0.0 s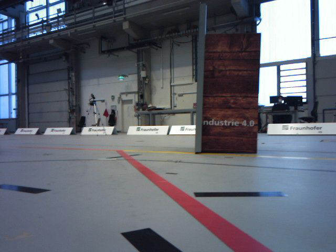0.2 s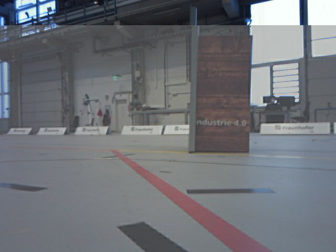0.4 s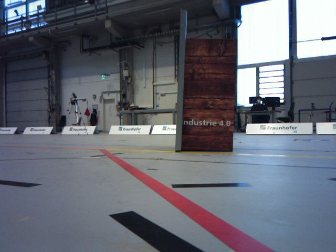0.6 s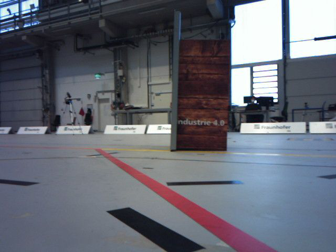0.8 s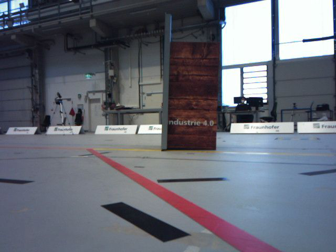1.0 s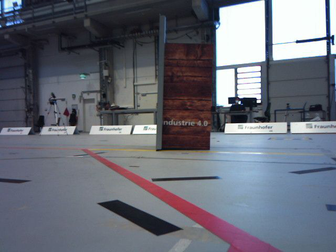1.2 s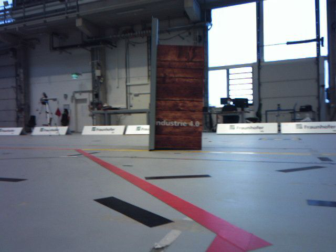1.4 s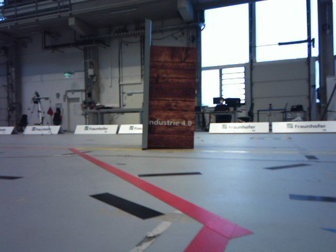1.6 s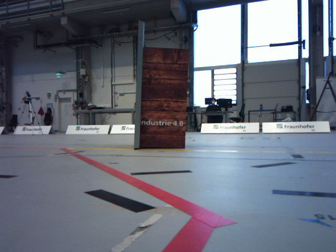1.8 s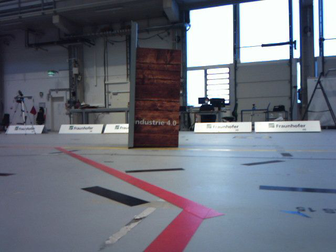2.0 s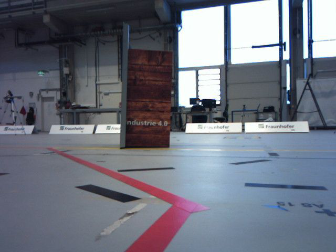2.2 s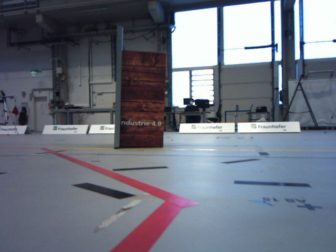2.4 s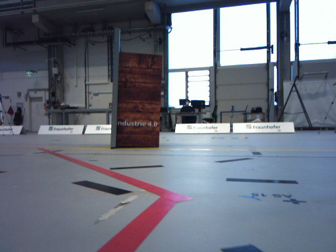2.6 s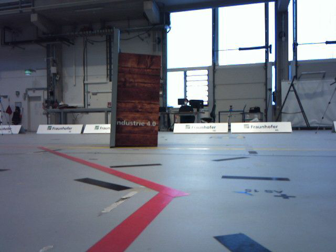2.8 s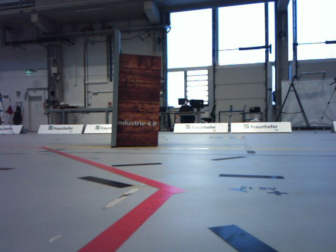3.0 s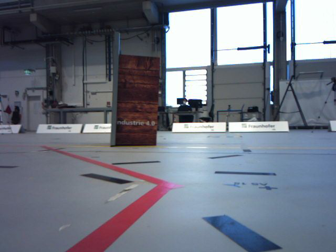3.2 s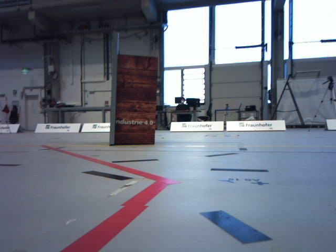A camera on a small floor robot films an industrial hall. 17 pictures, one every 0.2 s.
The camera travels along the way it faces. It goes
backward.
0.0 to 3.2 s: The scene slides to the left, as the camera pans about 20 degrees to its right. It travels backward, about 0.6 m, so what stands in front gets smaller.
The film runs backward here.
